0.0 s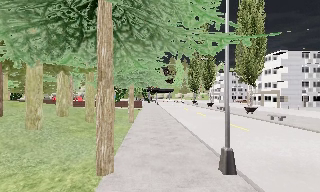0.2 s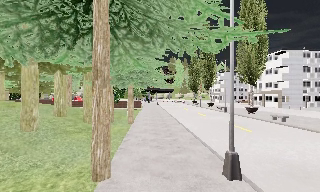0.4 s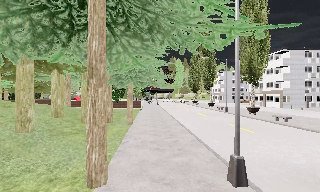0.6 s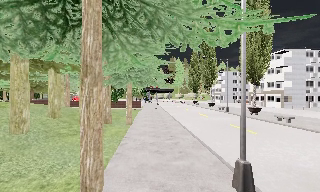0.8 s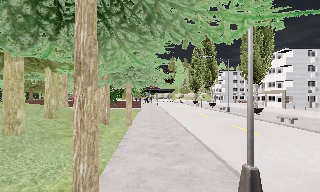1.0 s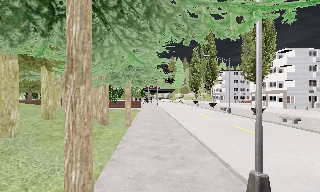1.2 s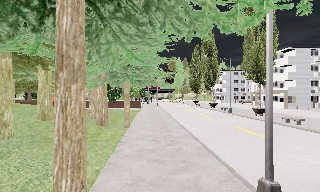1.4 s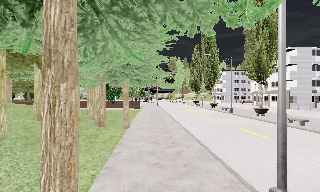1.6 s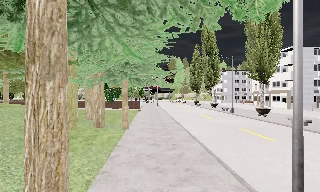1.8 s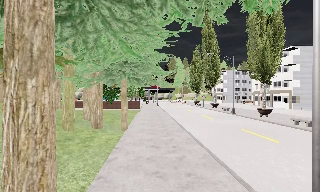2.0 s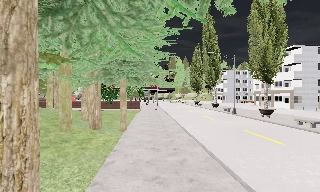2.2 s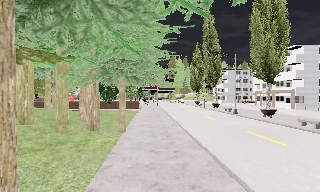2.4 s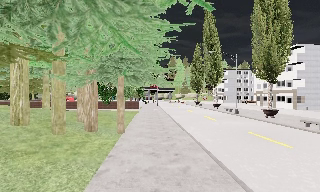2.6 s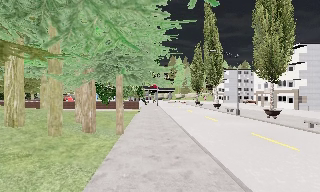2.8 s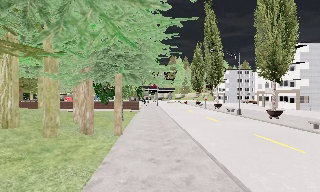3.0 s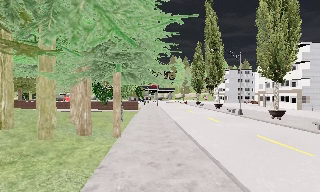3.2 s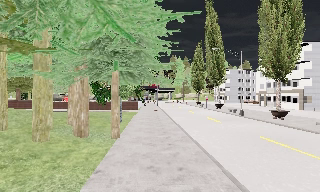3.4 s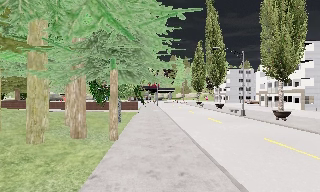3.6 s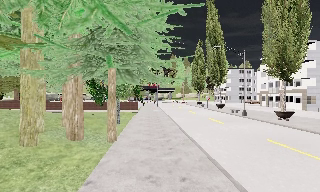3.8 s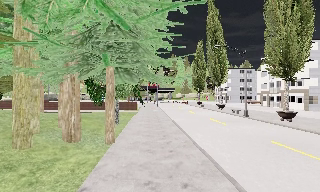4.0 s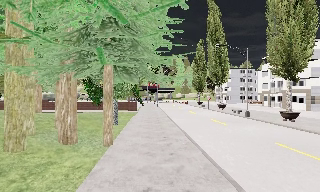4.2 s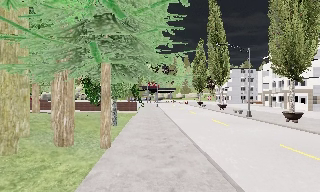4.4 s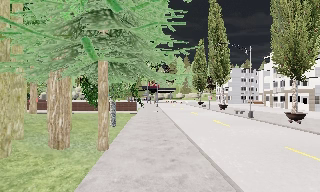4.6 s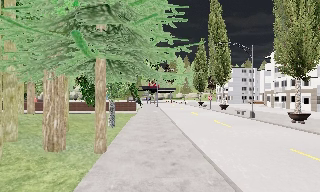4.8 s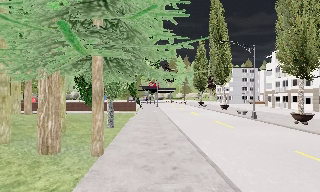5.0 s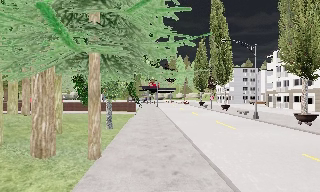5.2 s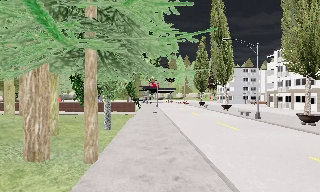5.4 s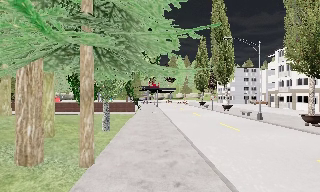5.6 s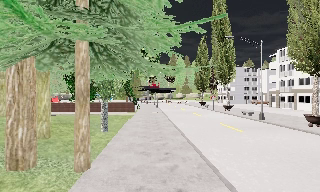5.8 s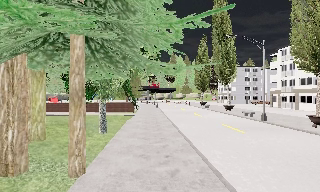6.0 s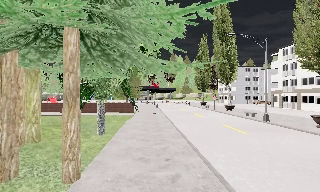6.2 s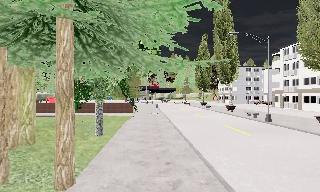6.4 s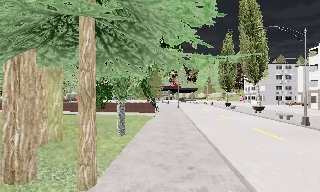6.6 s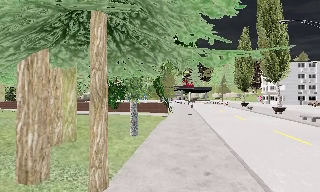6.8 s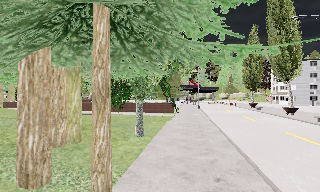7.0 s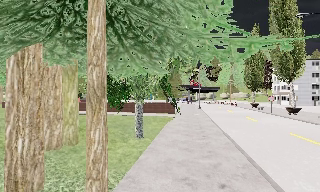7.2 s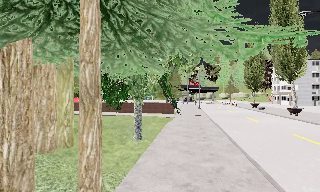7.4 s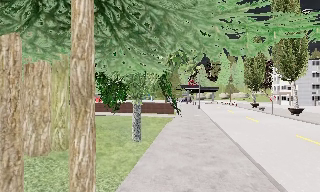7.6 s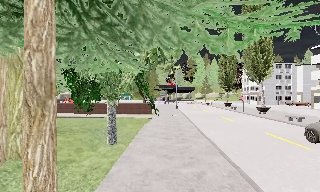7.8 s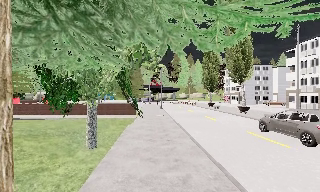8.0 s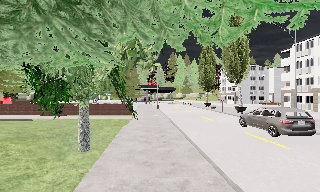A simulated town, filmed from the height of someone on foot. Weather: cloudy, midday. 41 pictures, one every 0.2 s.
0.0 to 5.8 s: The camera travels forward, about 9 m, so what stands in front looms larger.
5.8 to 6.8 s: The camera swings to its left by about 15 degrees, and the scene slides to the right. It travels forward, about 1.5 m, so what stands in front looms larger.
6.8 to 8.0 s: The camera swings to its right by about 15 degrees, and the scene slides to the left. It travels forward, about 2 m, so what stands in front looms larger.
The film runs forward here.
